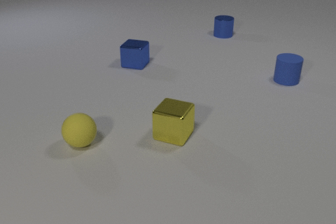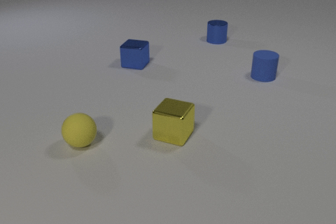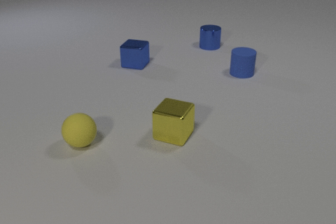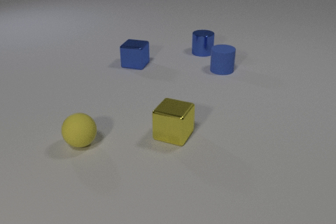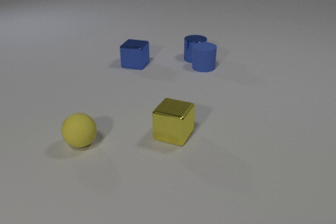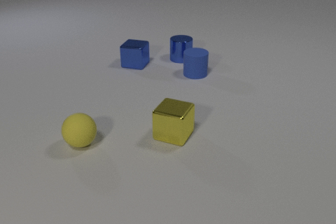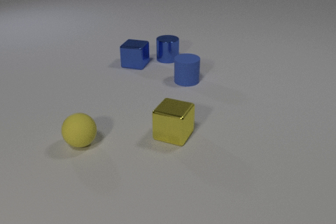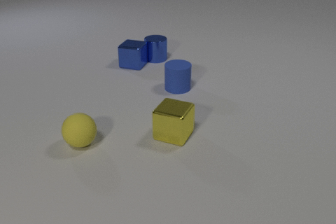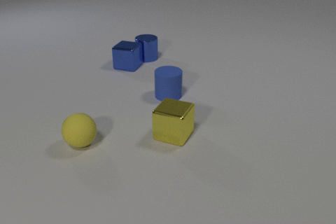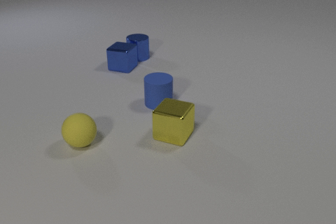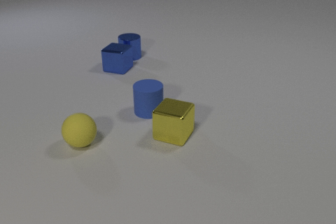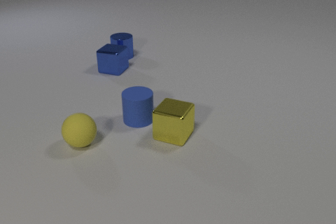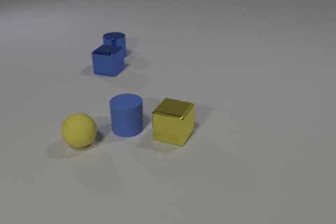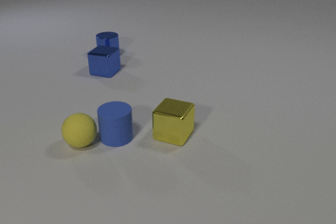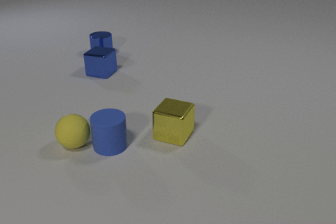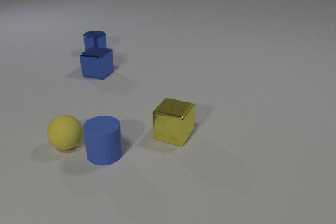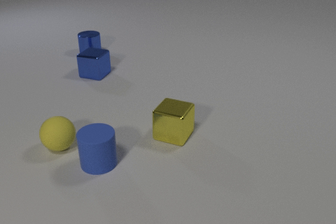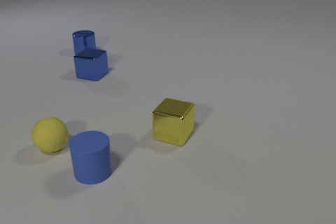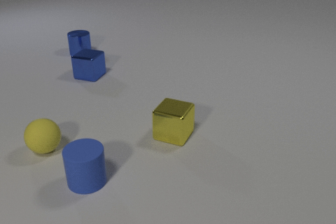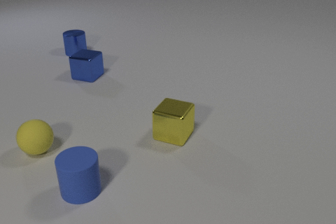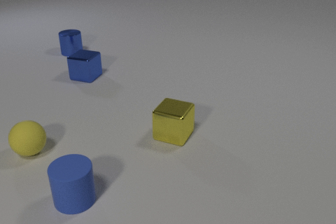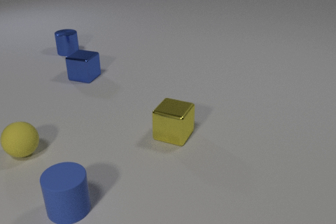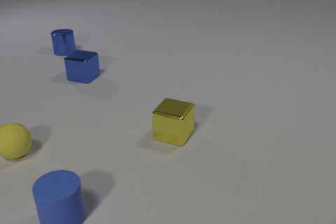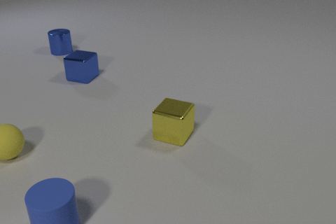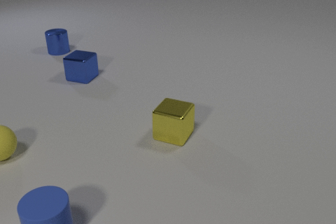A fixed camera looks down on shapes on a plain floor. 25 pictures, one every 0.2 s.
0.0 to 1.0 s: The blue metal cylinder slides toward the camera and to the left. The blue rubber cylinder slides to the left. The blue metal cylinder and the blue rubber cylinder collide.
1.0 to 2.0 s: The blue metal cylinder slides to the left. The blue rubber cylinder slides toward the camera and to the left. The blue metal cube slides to the left and toward the camera. The blue metal cylinder and the blue metal cube collide.
2.0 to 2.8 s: The blue metal cylinder slides to the left. The blue rubber cylinder slides toward the camera and to the left. The blue metal cube slides to the left and toward the camera. The blue rubber cylinder and the yellow rubber sphere collide.
2.8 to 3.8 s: The blue metal cylinder slides to the left and away from the camera. The blue rubber cylinder slides toward the camera and to the left. The blue metal cube slides to the left and toward the camera. The yellow rubber sphere rolls to the left.
3.8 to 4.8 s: The blue metal cylinder slides to the left and away from the camera. The blue rubber cylinder slides toward the camera and to the left. The blue metal cube slides to the left. The yellow rubber sphere rolls to the left.
What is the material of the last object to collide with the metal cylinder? metal.
What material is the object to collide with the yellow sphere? rubber.
How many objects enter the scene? 0.
